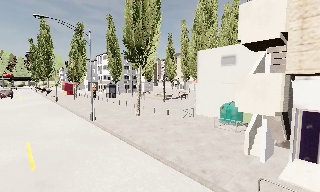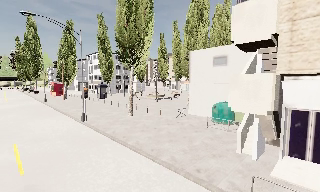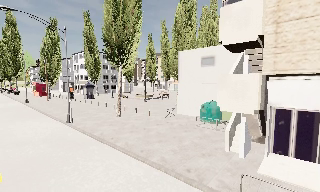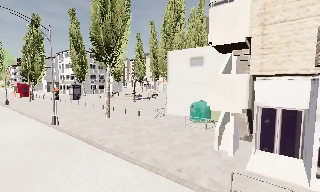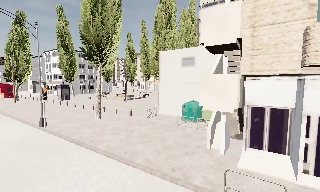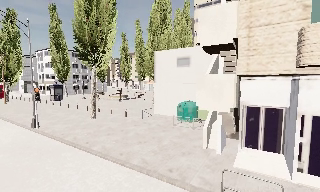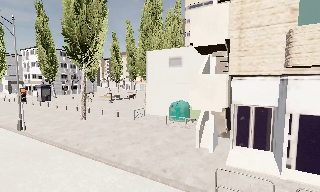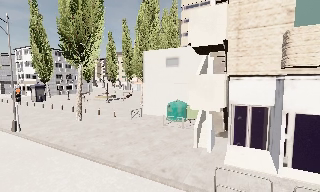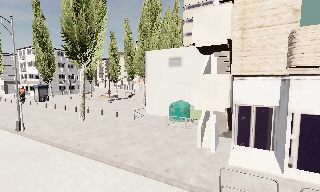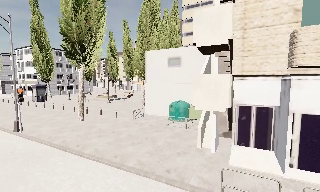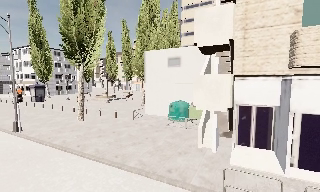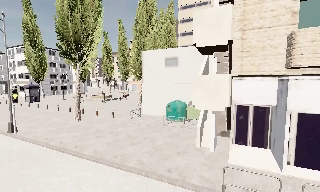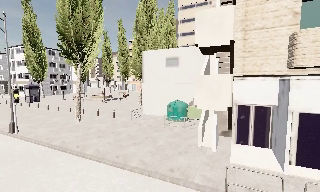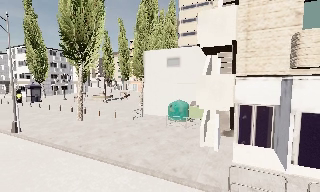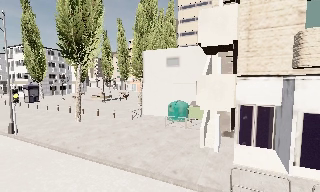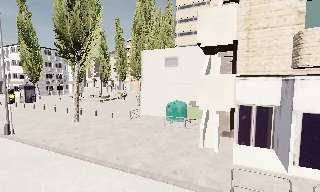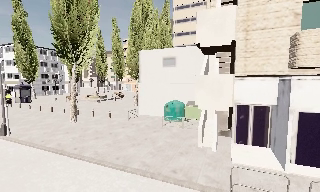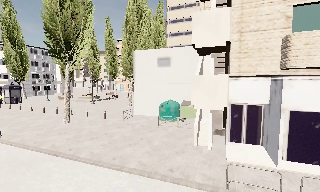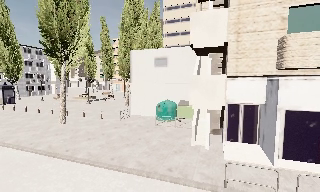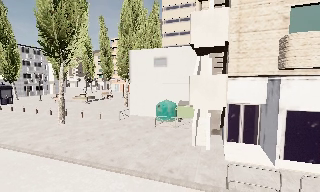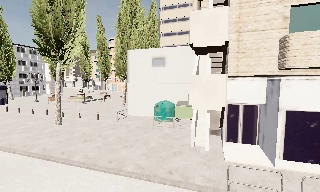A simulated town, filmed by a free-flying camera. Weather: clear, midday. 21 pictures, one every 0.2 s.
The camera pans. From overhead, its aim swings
clockwise.
The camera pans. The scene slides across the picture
to the left.
0.0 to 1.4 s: The camera swings to its right by about 20 degrees, and the scene slides to the left. It travels to its left, about 0.5 m.
1.4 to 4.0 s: The camera travels to its left, about 1 m.
The film runs backward here.
